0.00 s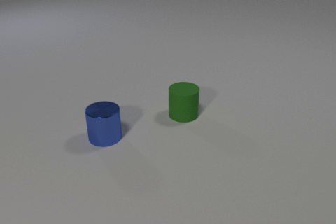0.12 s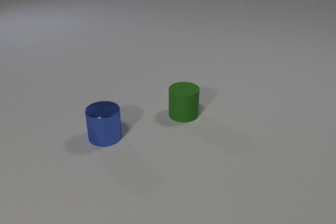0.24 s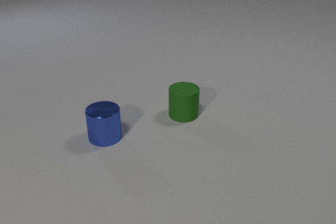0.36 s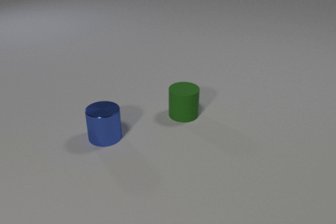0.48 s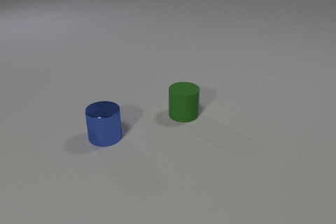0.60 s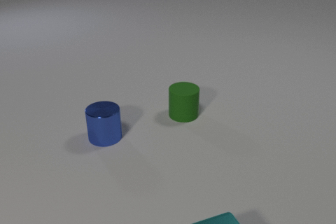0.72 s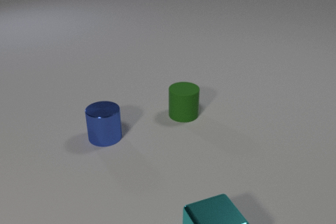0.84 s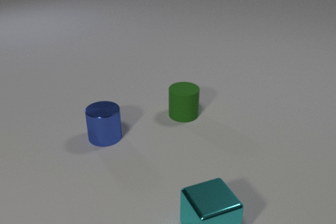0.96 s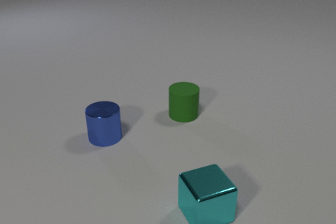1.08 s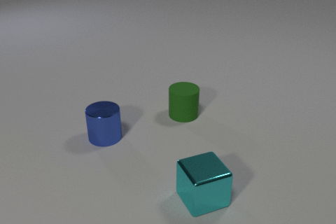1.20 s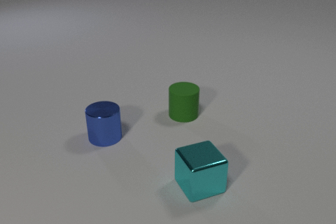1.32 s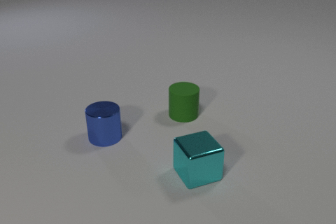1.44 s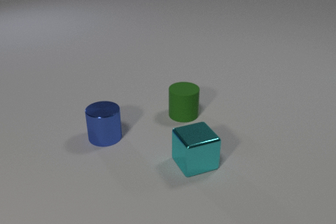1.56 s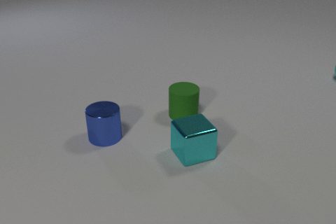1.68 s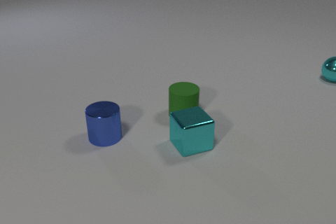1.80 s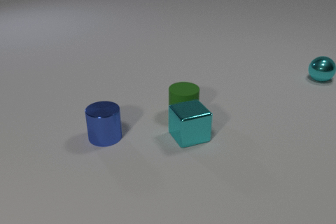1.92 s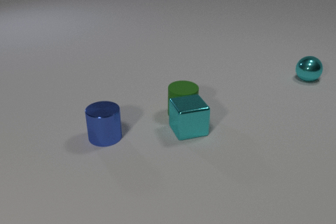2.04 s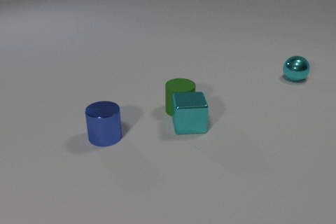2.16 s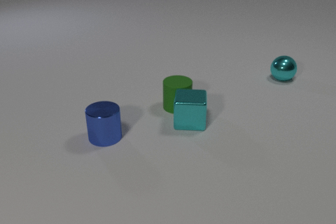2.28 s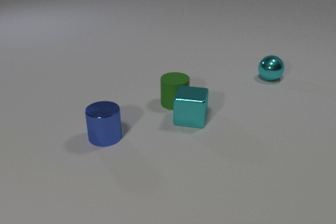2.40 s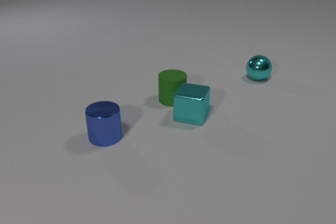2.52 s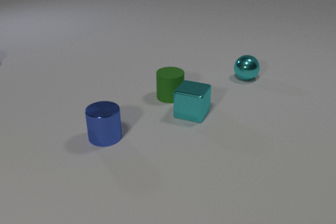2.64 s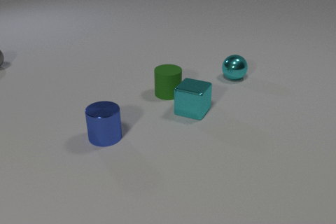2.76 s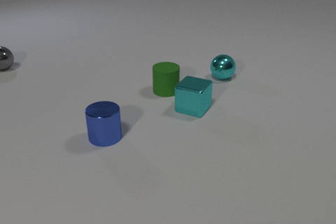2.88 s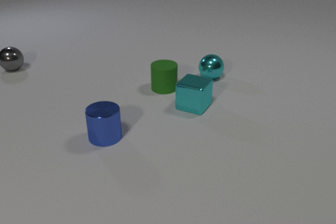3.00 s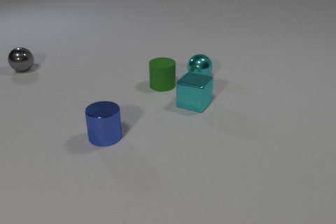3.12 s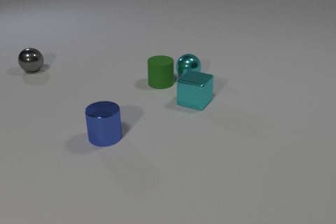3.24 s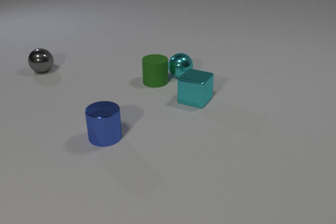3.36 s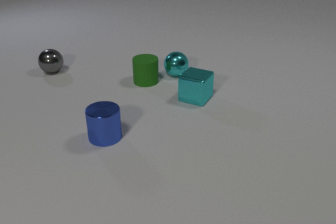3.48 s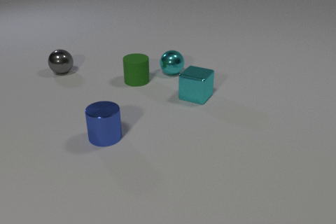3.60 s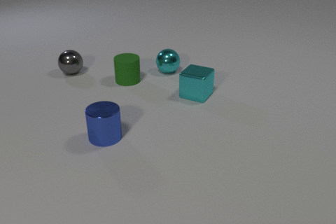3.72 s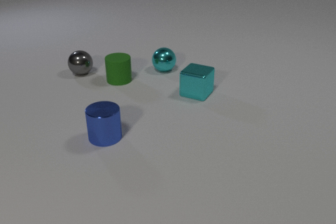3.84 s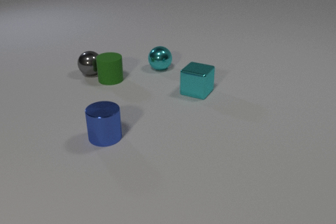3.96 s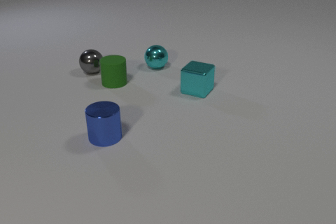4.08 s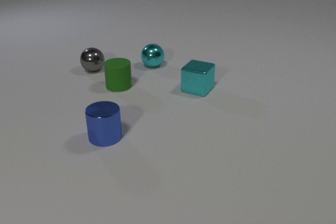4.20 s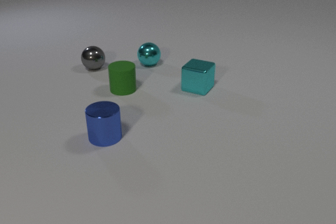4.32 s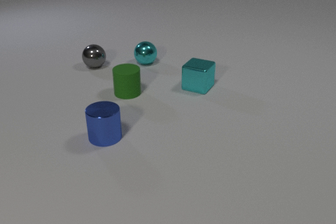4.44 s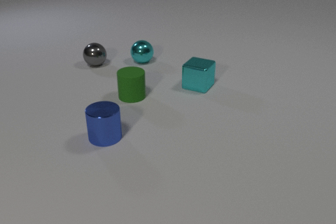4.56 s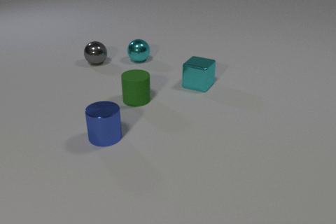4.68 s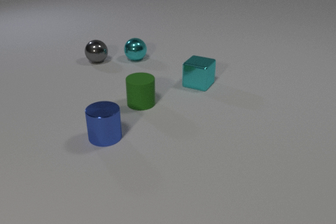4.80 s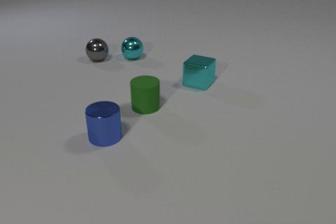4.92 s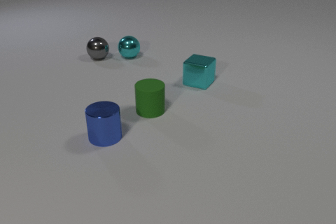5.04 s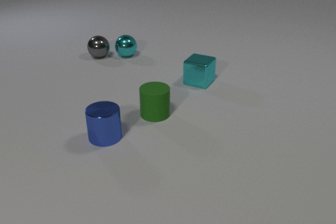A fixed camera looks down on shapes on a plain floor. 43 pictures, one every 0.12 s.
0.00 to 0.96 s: The cyan metal cube comes in at the bottom edge, slides away from the camera.
0.96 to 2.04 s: The cyan metal cube slides away from the camera. The green rubber cylinder slides away from the camera. The cyan metal sphere comes in at the right edge, rolls to the left. The cyan metal cube and the green rubber cylinder collide.
2.04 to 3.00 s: The cyan metal cube slides away from the camera, spins so that its near face slides to the left, clockwise seen from above. The green rubber cylinder slides away from the camera. The cyan metal sphere rolls to the left. The gray metal sphere comes in at the left edge, rolls to the right and toward the camera.
3.00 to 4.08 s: The cyan metal cube slides away from the camera. The green rubber cylinder slides to the left. The cyan metal sphere rolls to the left and away from the camera. The gray metal sphere rolls to the right. The green rubber cylinder and the cyan metal sphere collide. The green rubber cylinder and the gray metal sphere collide.
4.08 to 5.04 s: The cyan metal cube slides away from the camera. The green rubber cylinder slides toward the camera and to the right. The cyan metal sphere rolls away from the camera and to the left. The gray metal sphere rolls away from the camera.
How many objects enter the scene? 3.
How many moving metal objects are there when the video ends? 3.
What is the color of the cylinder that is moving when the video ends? green.
